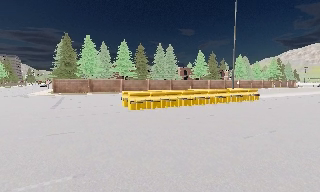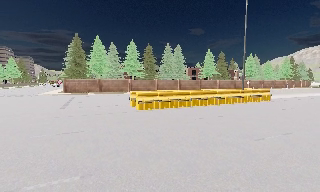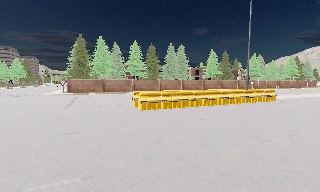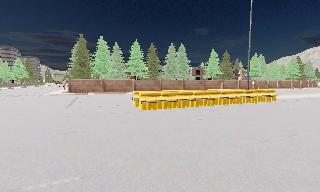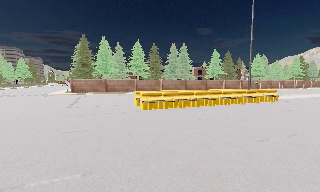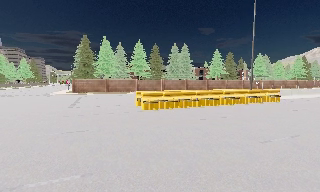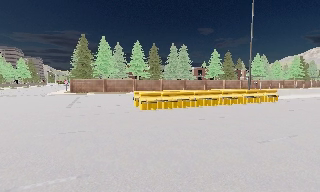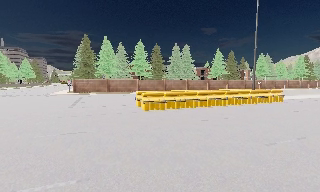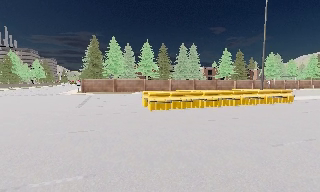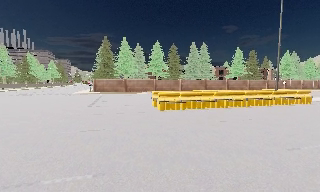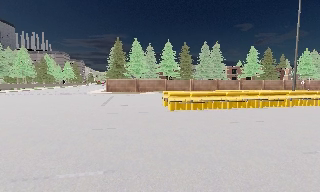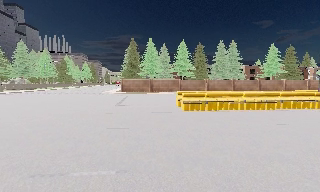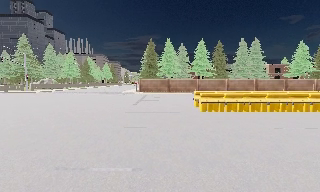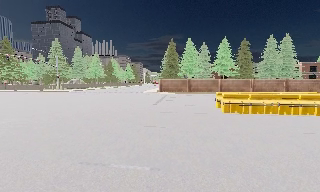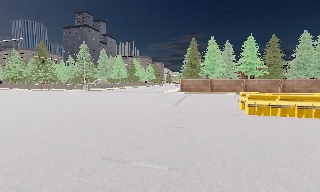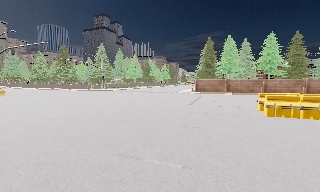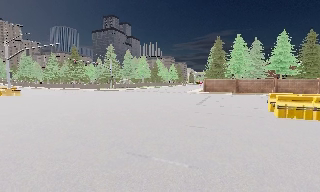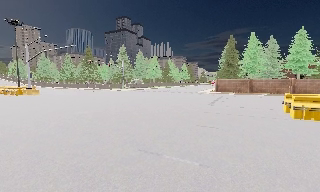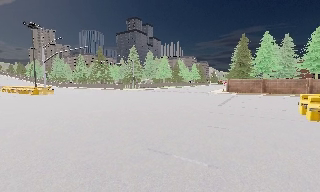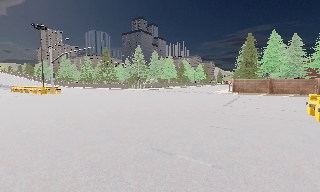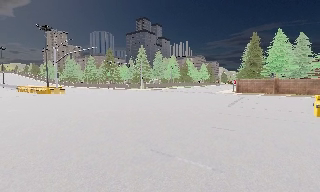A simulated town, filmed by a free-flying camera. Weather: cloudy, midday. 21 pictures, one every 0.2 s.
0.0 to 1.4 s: The camera shifts only a little, or ends up much as it began.
1.4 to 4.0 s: The camera pans to its left, which is counterclockwise from overhead, by about 55 degrees.
The film runs forward here.
